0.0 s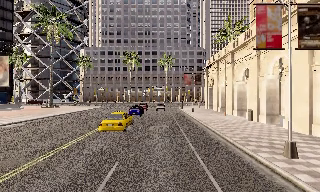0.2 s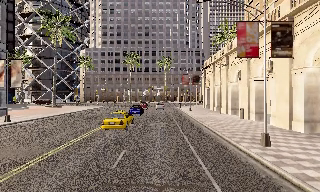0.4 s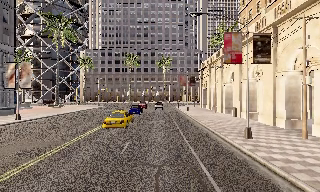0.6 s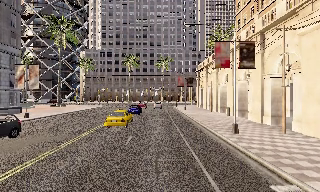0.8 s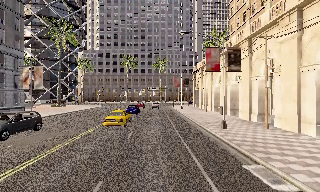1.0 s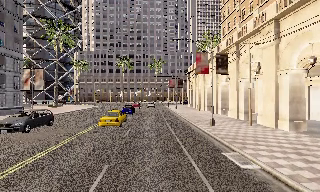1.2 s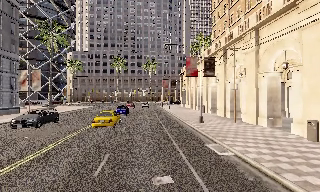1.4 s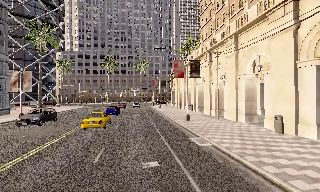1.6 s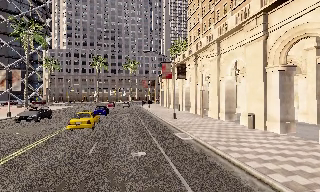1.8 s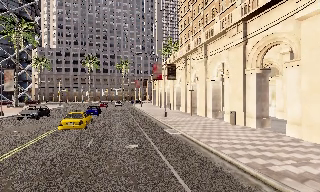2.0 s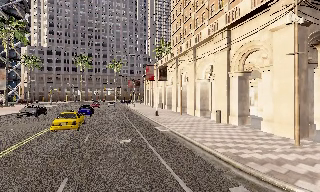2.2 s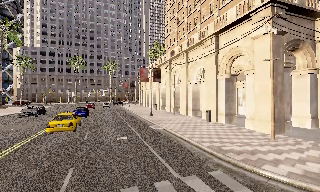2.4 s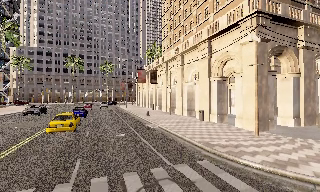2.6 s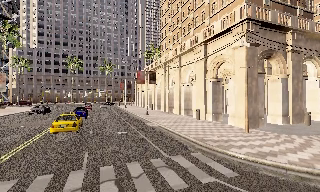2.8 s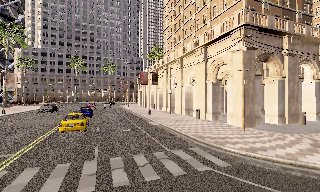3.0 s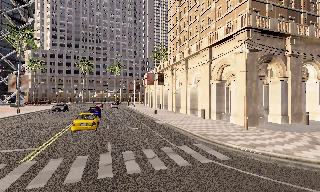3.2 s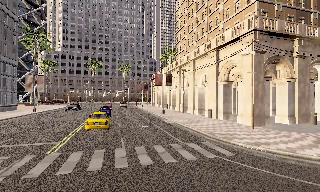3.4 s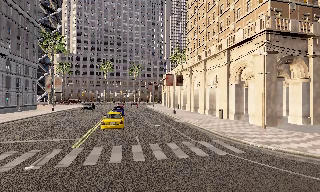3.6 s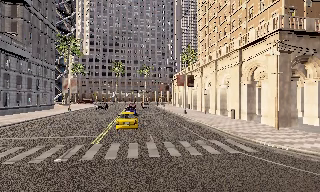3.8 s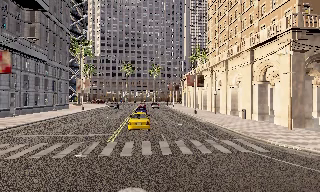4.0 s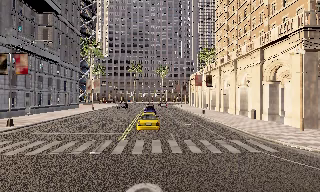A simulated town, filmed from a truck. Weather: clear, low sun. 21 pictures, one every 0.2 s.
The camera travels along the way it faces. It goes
backward.
0.0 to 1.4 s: The camera travels backward, about 10 m, so what stands in front gets smaller.
1.4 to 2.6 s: The camera swings to its right by about 10 degrees, and the scene slides to the left. It travels backward, about 6 m, so what stands in front gets smaller.
2.6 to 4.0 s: The scene slides to the right, as the camera pans about 20 degrees to its left. It travels backward, about 4 m, so what stands in front gets smaller. It loses speed.
The film runs backward here.
